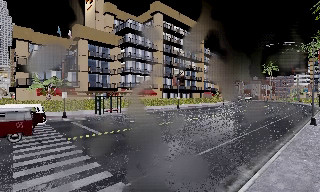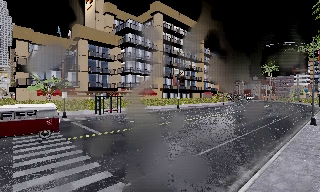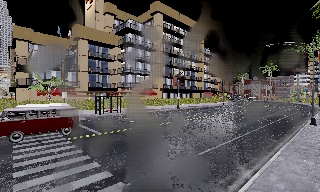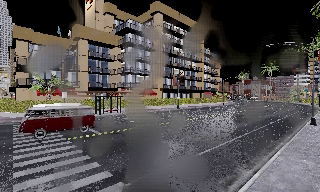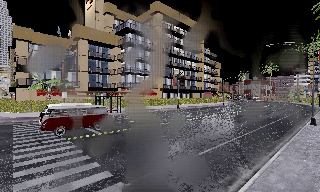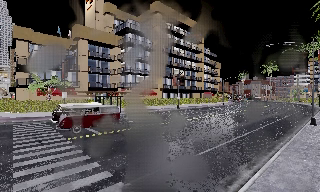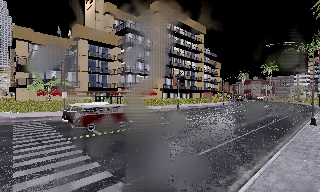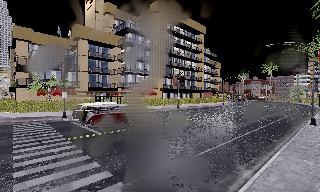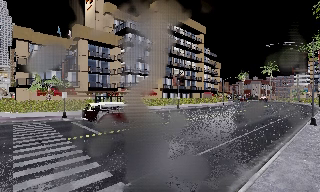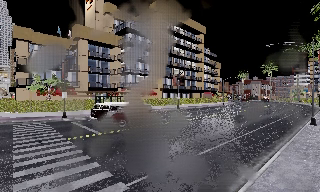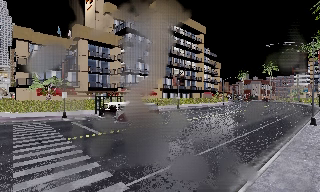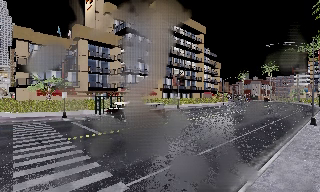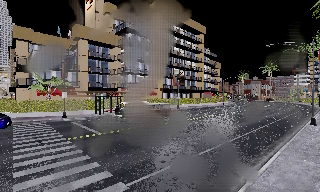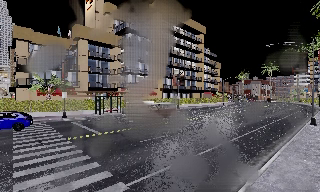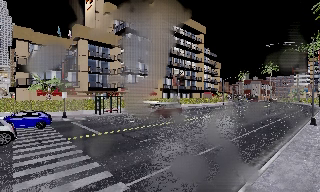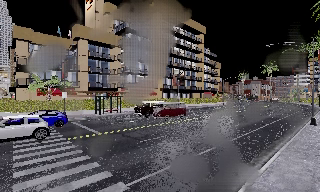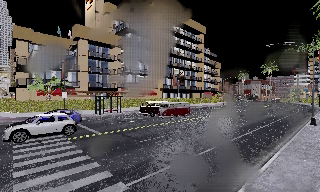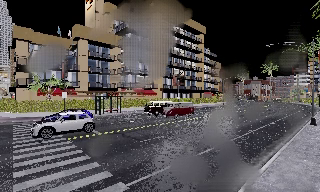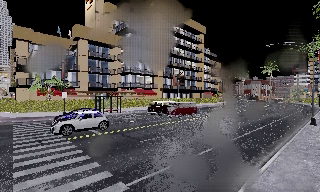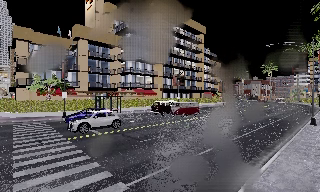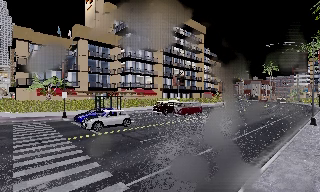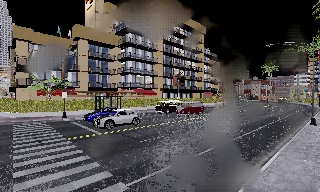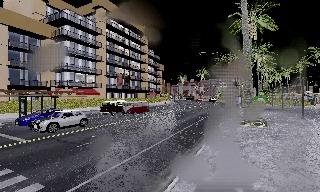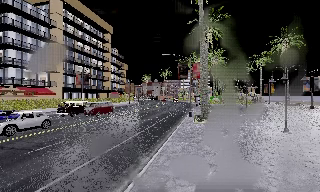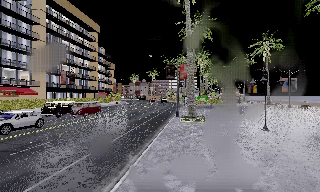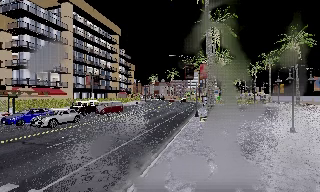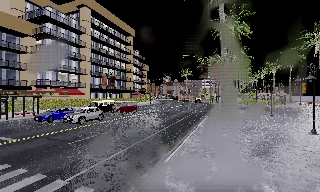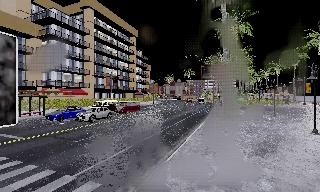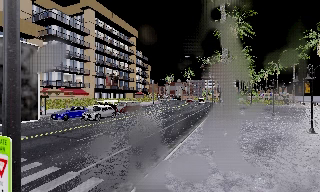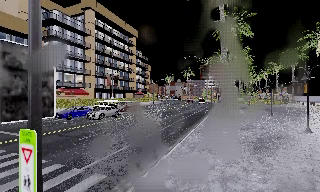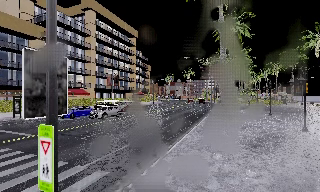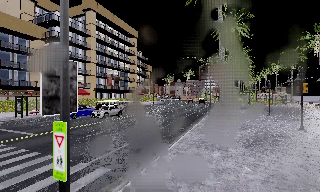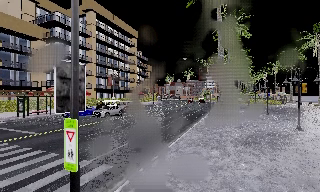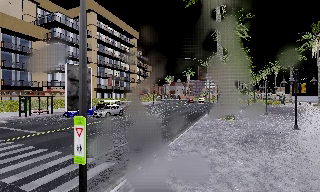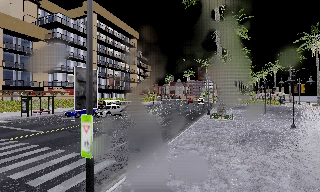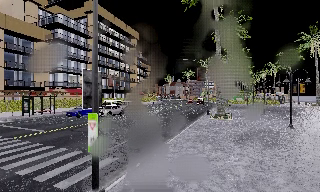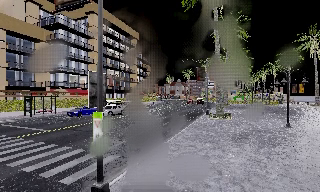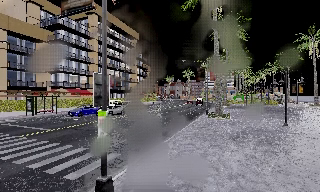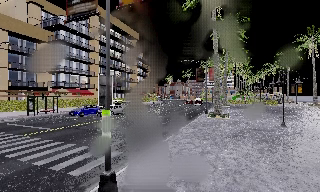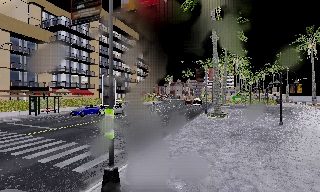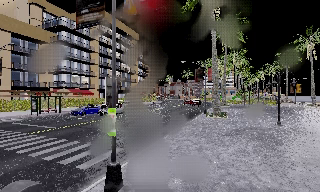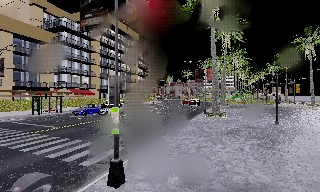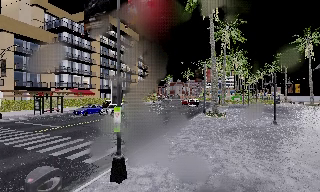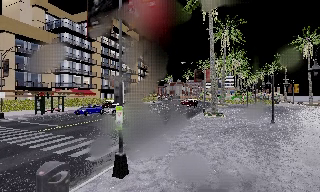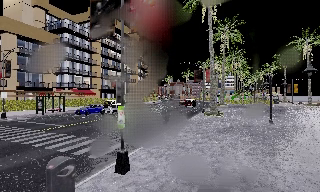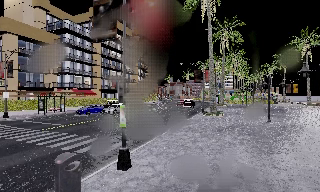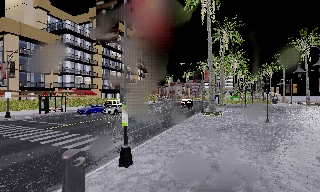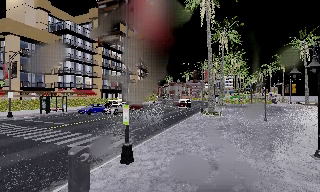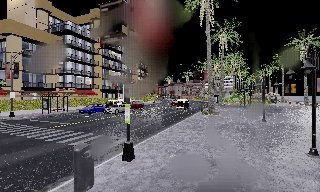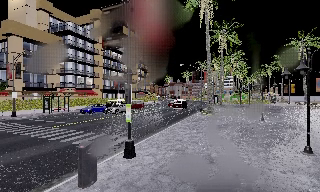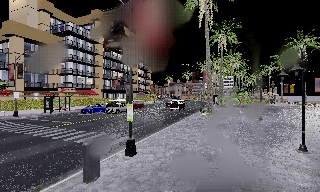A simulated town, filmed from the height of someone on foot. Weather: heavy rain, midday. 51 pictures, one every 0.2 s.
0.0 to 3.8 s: The camera keeps its place and its aim.
3.8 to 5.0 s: The camera pans to its right, which is clockwise from overhead, by about 30 degrees. It travels backward, about 1 m, so what stands in front gets smaller. It gains speed.
5.0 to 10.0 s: The camera travels backward, about 6 m, so what stands in front gets smaller.
The film runs backward here.
